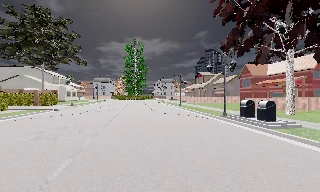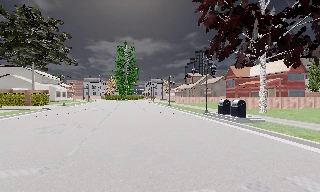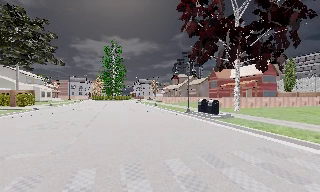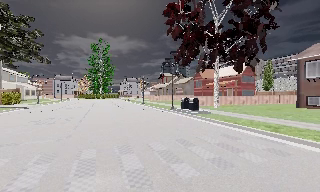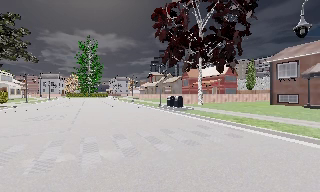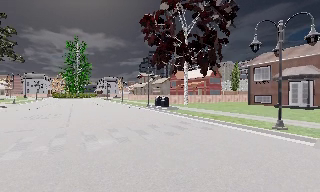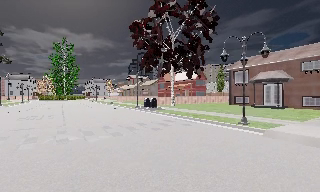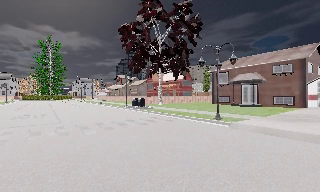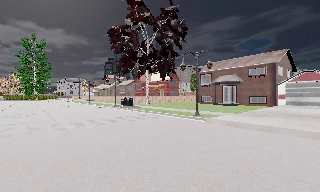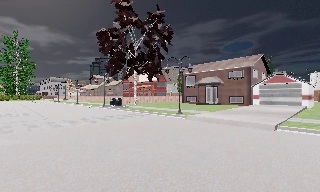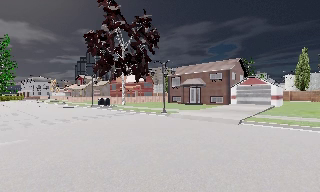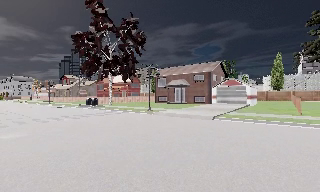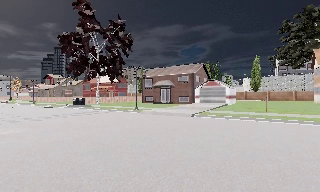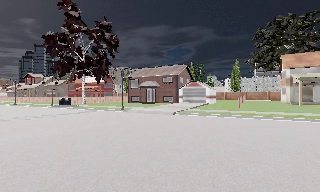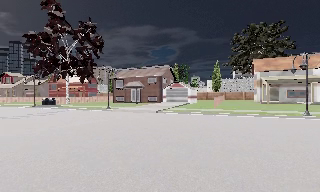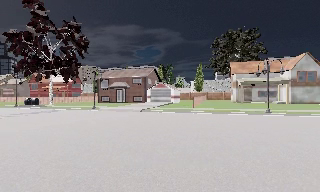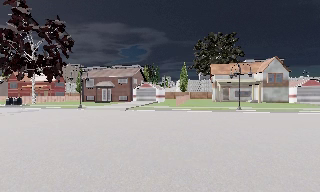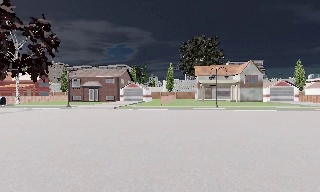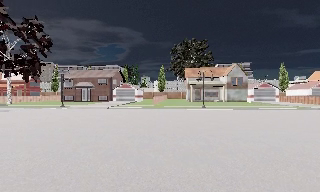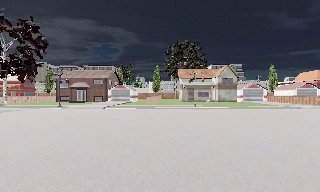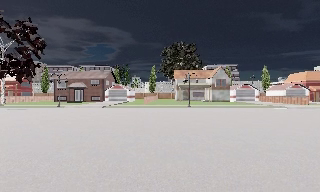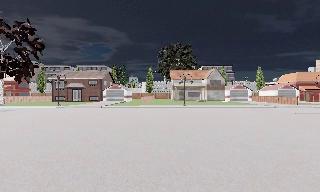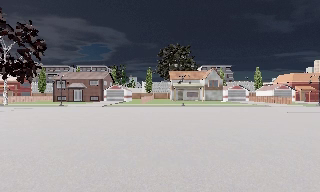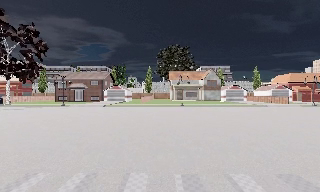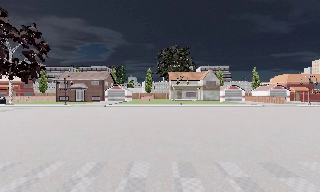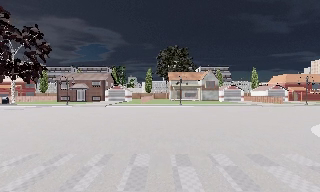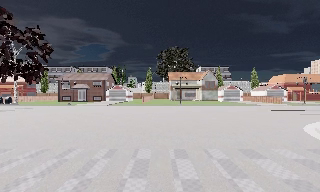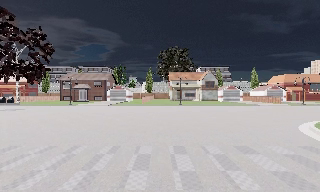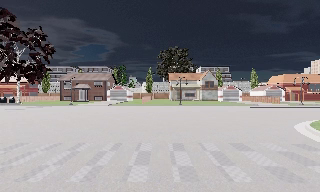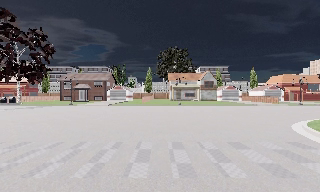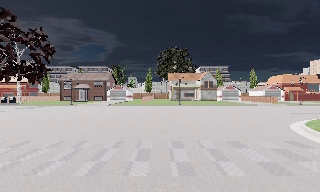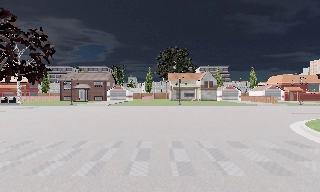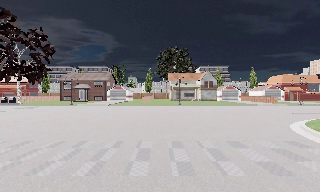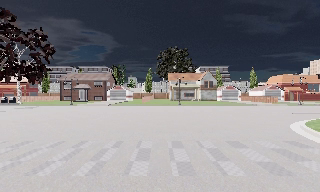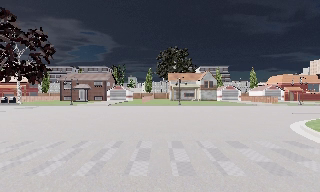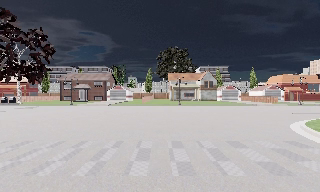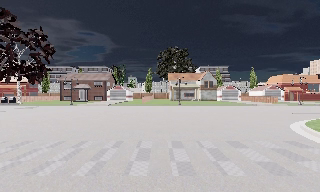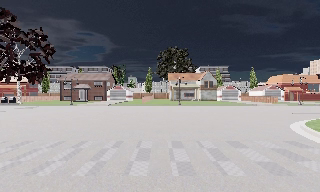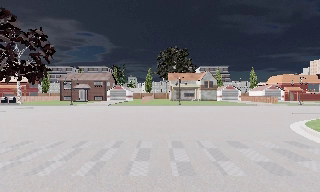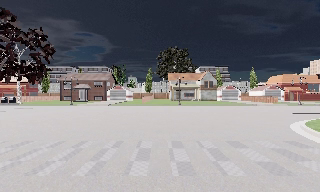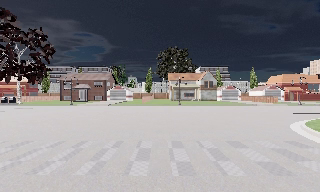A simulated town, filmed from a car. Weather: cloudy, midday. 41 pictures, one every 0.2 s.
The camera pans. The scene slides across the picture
to the left.
The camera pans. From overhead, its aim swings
clockwise.
0.0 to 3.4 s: The scene slides to the left, as the camera pans about 75 degrees to its right. It travels backward, about 25 m.
3.4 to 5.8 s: The camera travels backward, about 8 m, so what stands in front gets smaller. It loses speed.
5.8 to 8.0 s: The camera keeps its place and its aim.
The film runs backward here.
